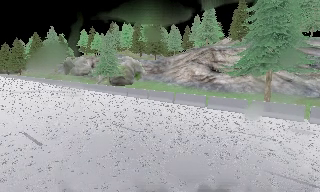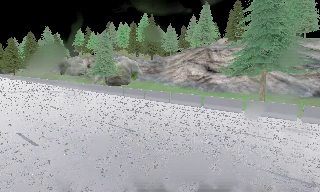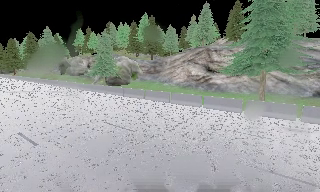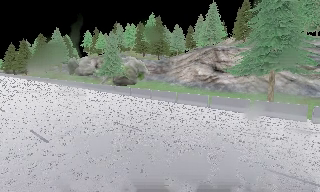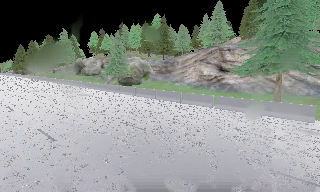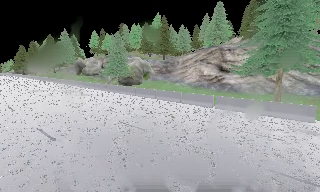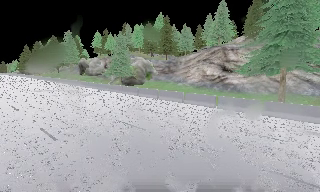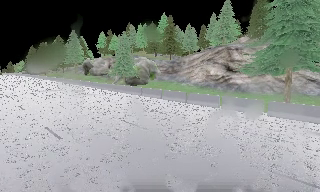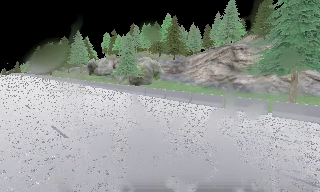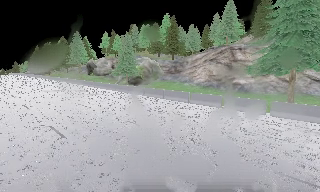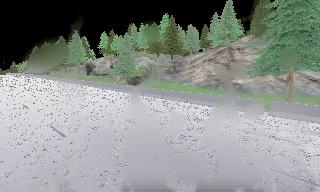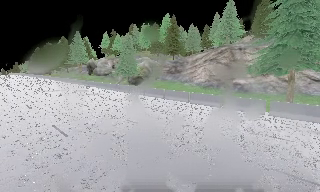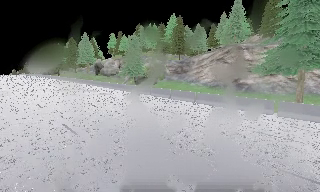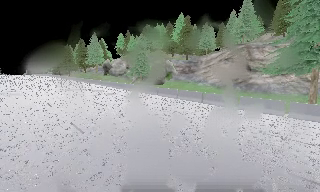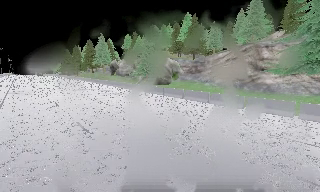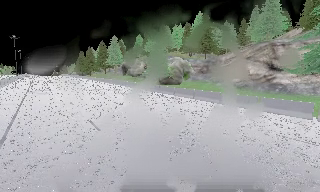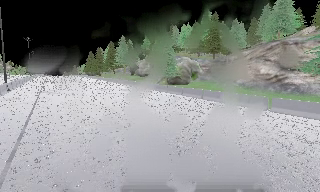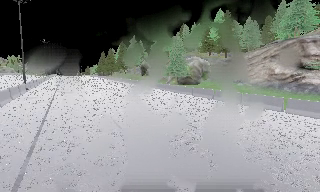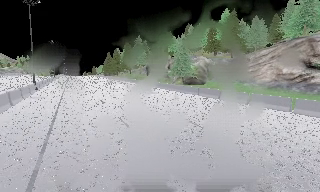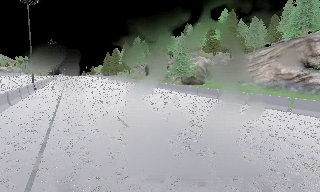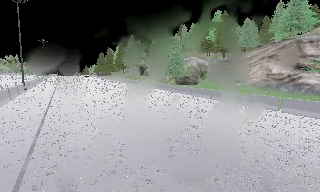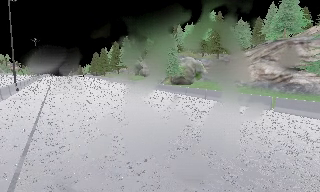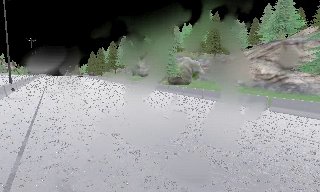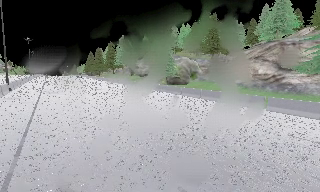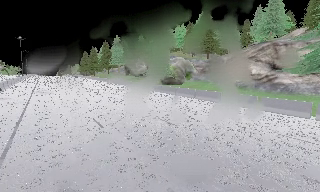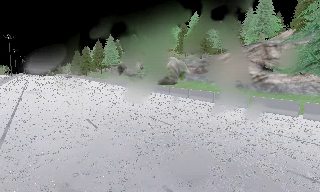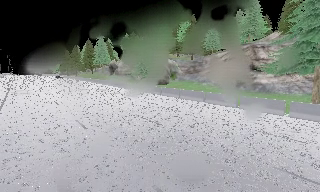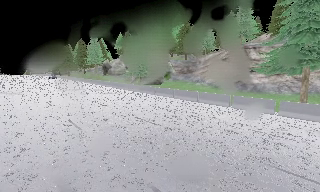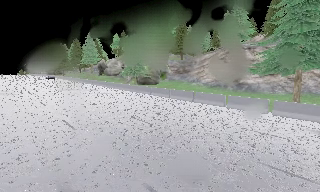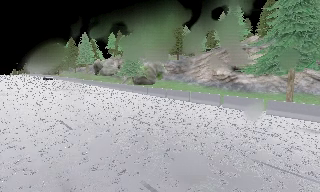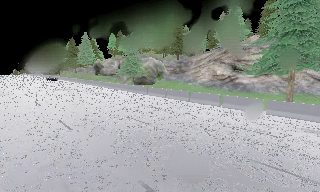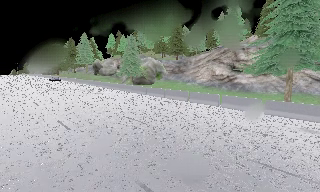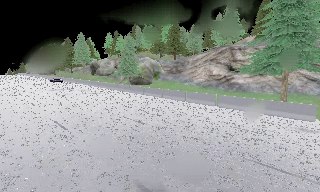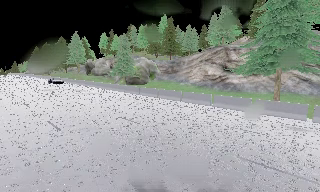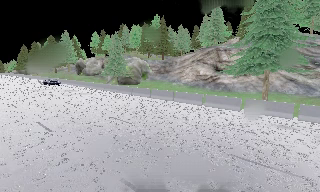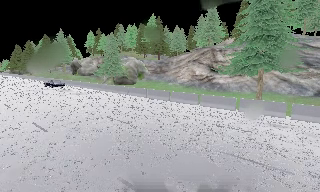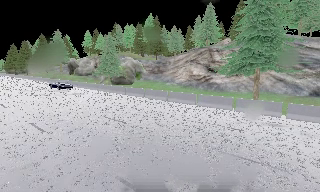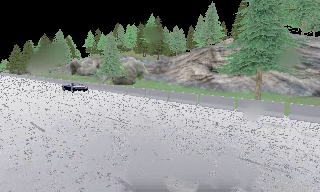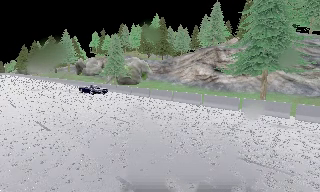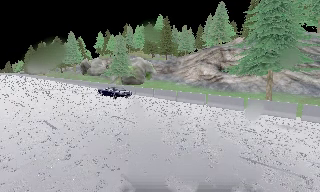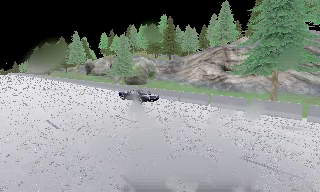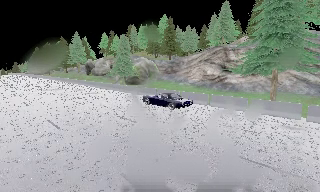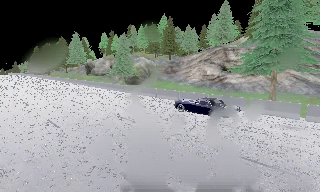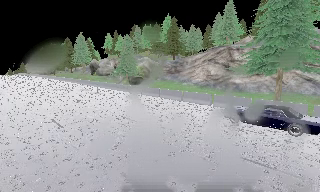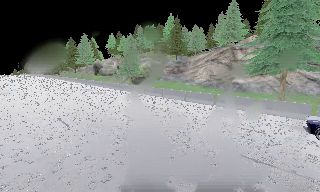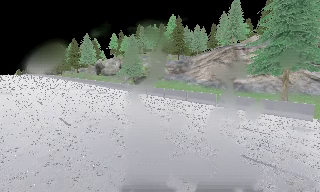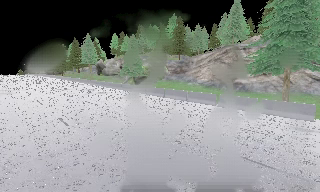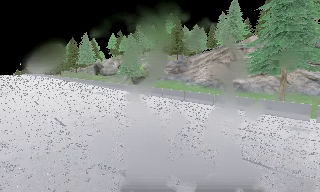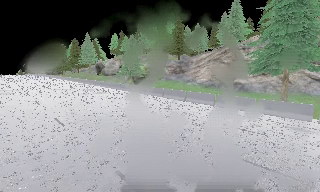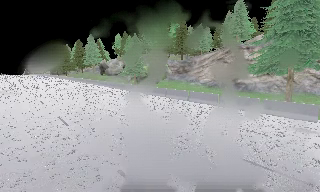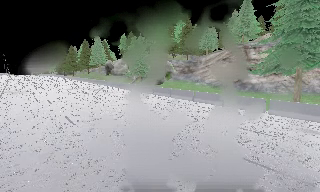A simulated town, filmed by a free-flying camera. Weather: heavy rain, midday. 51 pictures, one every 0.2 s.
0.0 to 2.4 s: The camera travels backward, about 0.5 m, so what stands in front gets smaller.
2.4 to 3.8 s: The scene slides to the right, as the camera pans about 15 degrees to its left.
3.8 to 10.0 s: The camera swings to its right by about 15 degrees, and the scene slides to the left. It travels to its right and backward, about 1.5 m, so close, fixed things drift to the left.
The film runs backward here.
